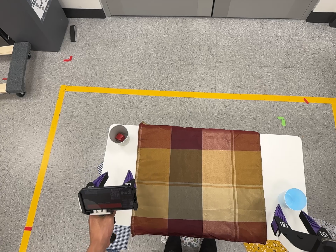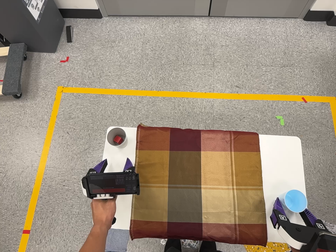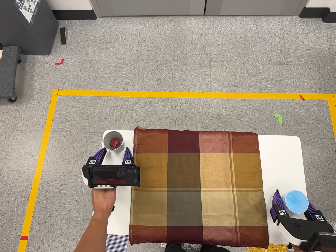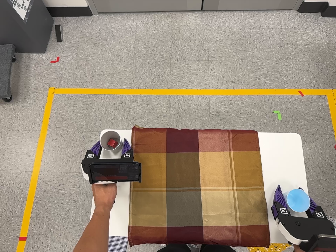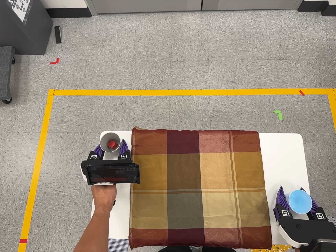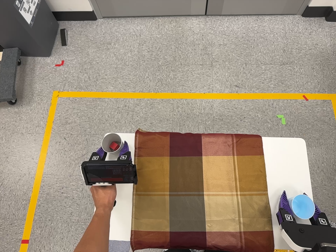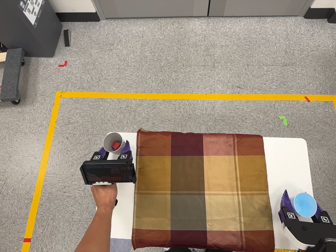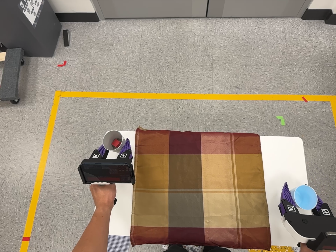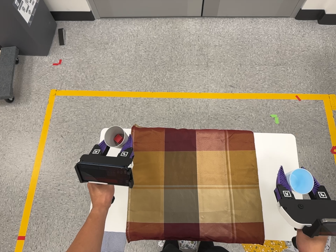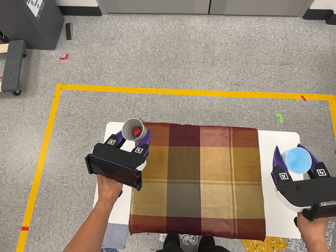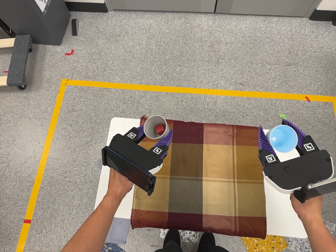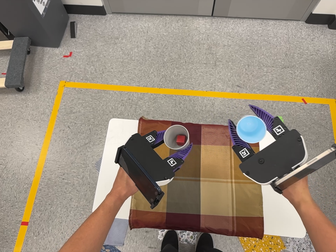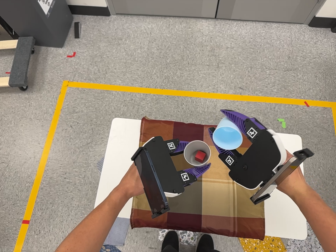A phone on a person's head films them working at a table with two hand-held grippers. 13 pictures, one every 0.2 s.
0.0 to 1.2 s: The camera shifts only a little, or ends up much as it began.
1.2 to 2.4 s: The camera travels toward the bottom of its view and backward, about 8 cm, so close, fixed things drift upward.
The film runs backward here.
